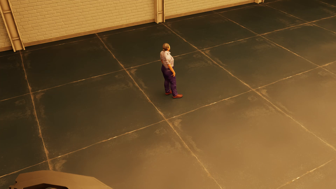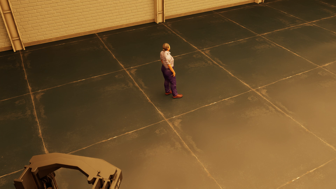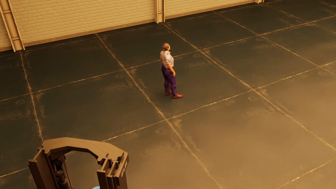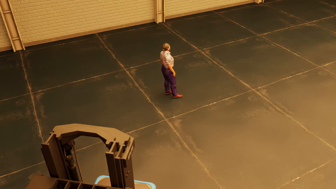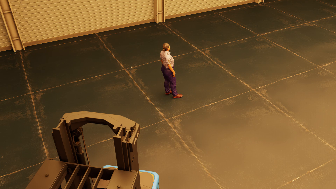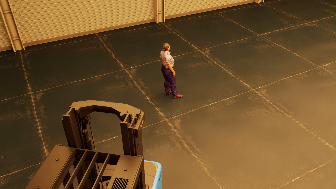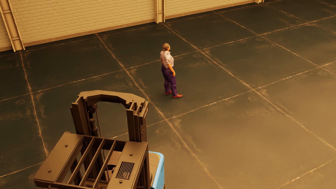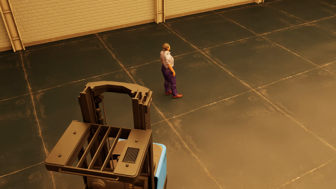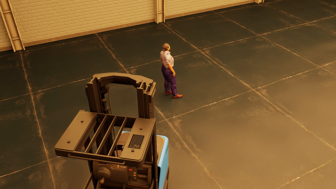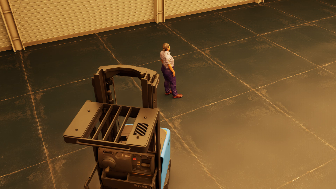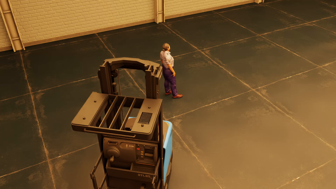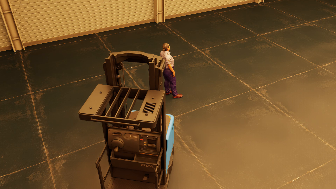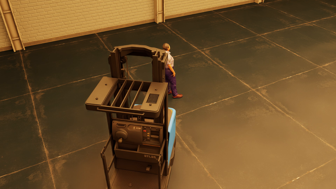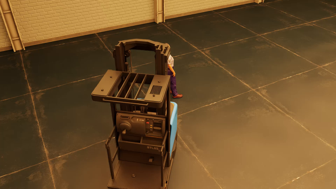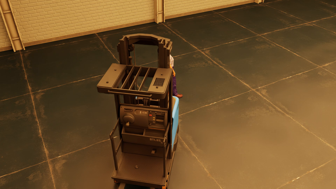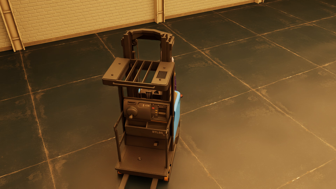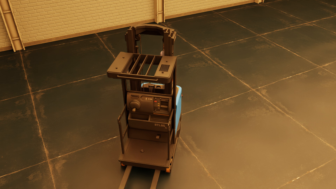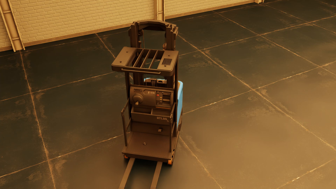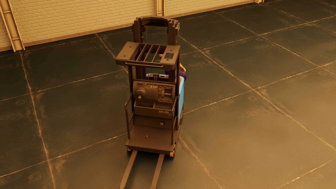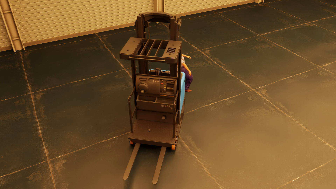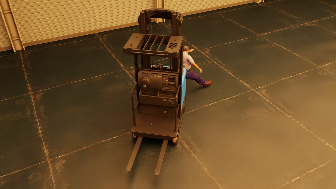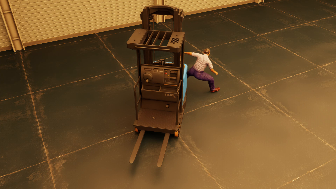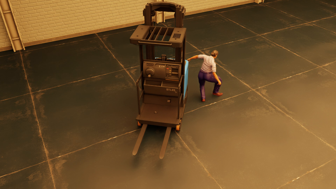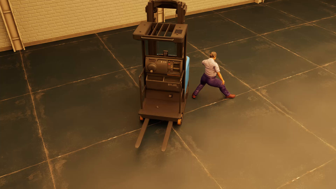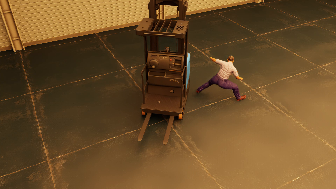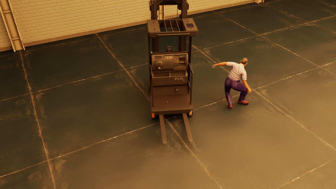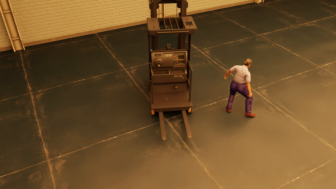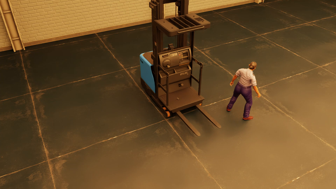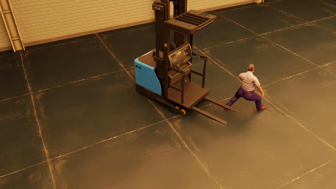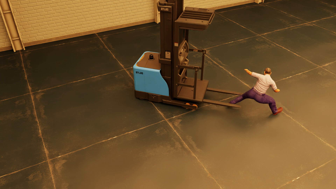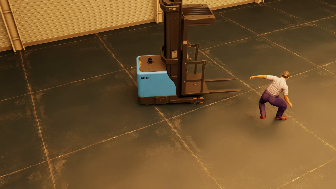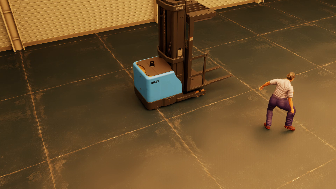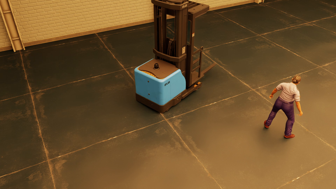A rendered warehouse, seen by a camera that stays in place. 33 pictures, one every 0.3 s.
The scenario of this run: Near miss between a forklift and a person.
